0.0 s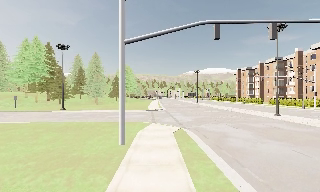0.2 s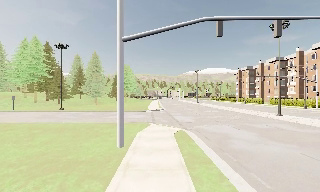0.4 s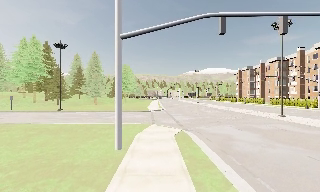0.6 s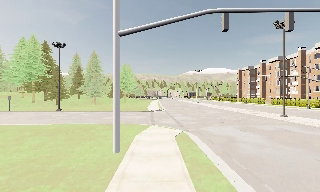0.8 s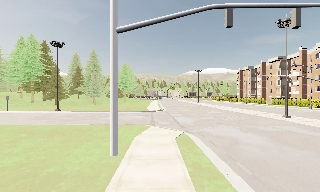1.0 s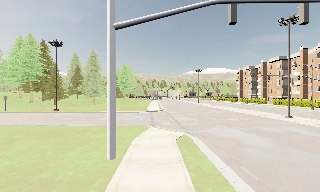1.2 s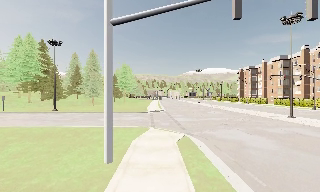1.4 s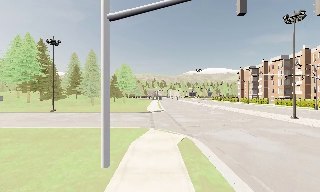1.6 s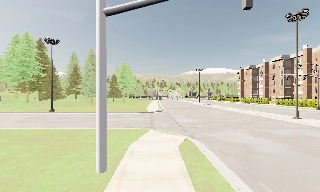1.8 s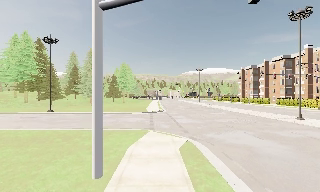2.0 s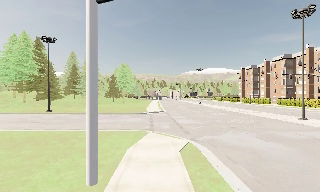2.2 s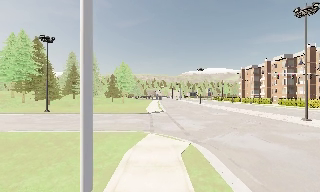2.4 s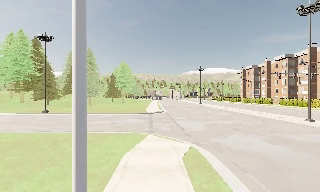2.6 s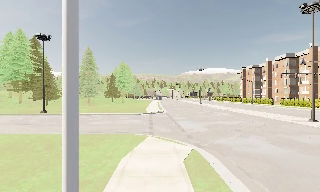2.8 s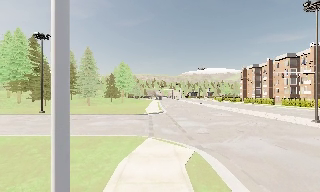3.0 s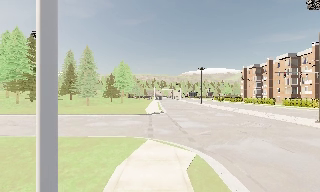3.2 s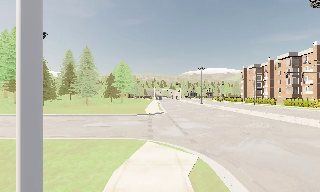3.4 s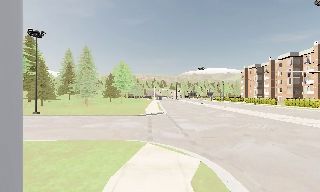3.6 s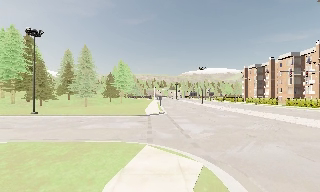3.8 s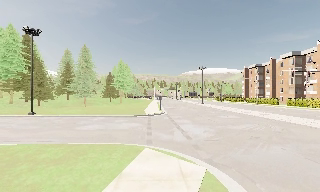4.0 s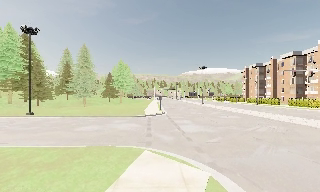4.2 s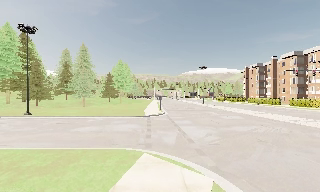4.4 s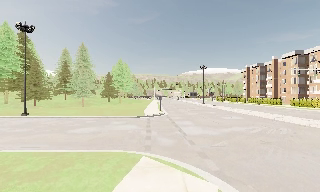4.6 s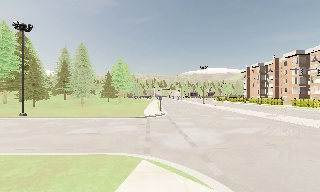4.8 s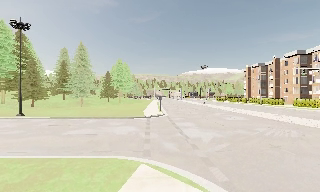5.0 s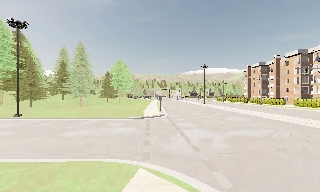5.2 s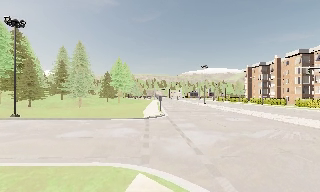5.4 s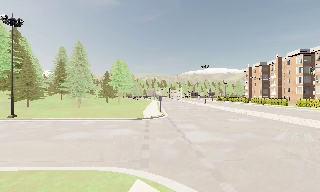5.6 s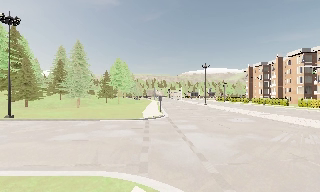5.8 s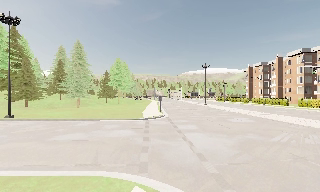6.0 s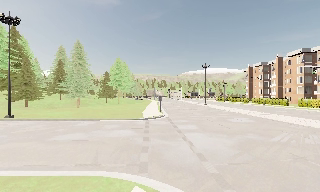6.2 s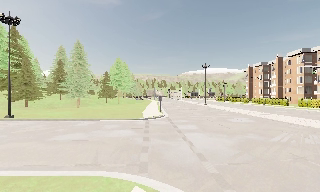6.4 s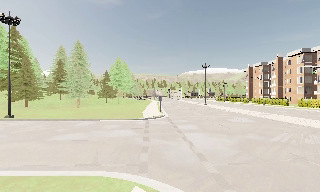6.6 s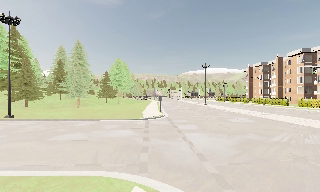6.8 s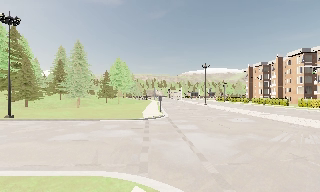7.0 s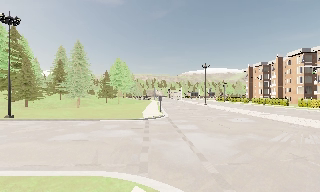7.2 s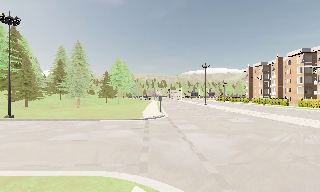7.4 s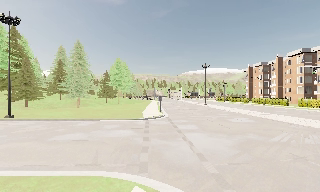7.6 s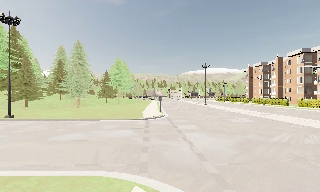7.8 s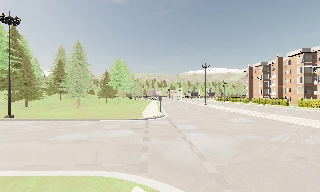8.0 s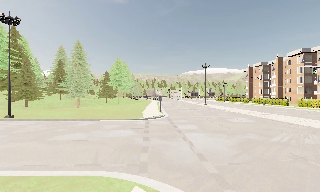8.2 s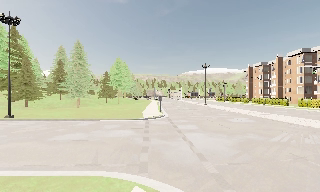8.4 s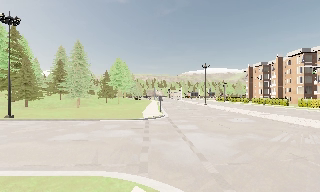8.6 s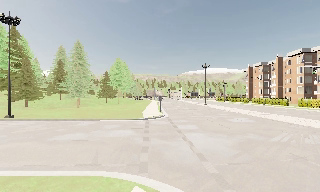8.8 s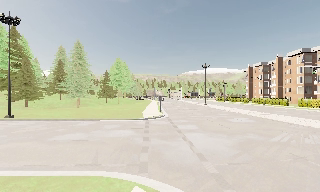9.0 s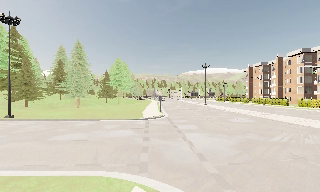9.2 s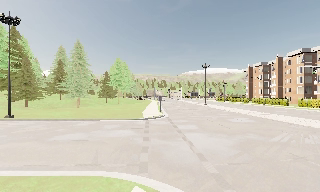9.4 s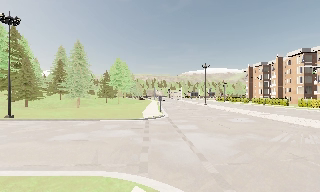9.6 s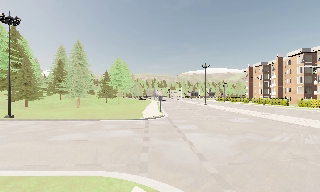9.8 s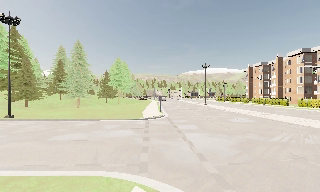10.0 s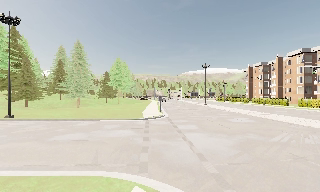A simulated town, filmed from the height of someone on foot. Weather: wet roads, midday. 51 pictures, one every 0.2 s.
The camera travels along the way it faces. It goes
forward.
0.0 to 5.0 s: The camera travels forward, about 9 m, so what stands in front looms larger.
5.0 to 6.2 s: The camera travels forward, about 1 m, so what stands in front looms larger. It loses speed.
6.2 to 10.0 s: The camera keeps its place and its aim.
The film runs forward here.
